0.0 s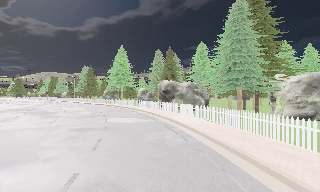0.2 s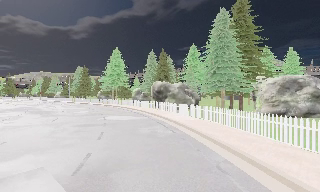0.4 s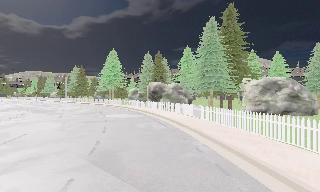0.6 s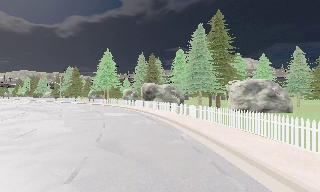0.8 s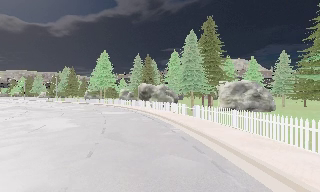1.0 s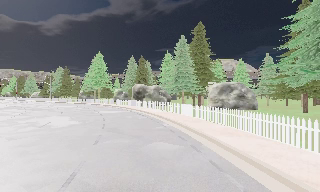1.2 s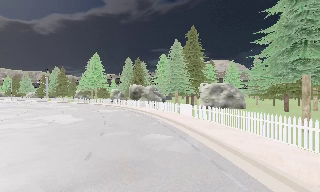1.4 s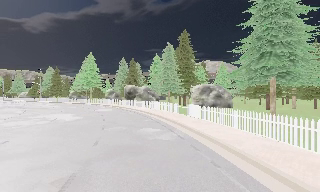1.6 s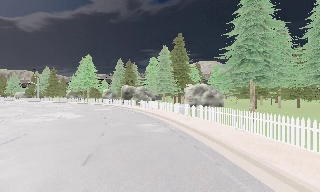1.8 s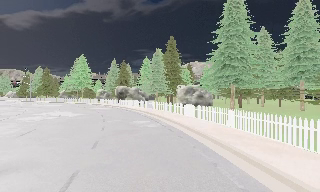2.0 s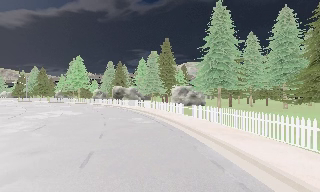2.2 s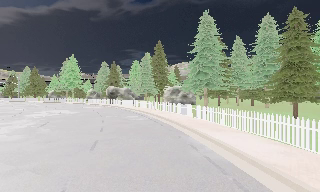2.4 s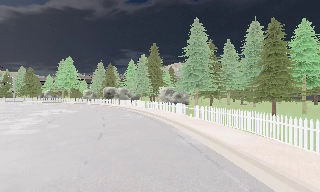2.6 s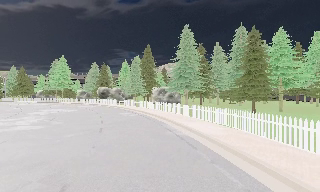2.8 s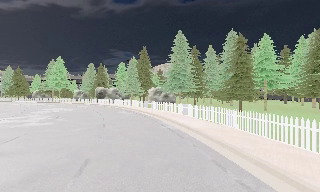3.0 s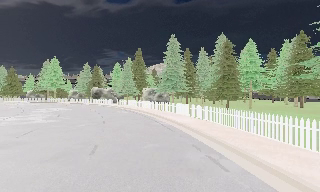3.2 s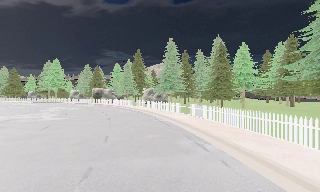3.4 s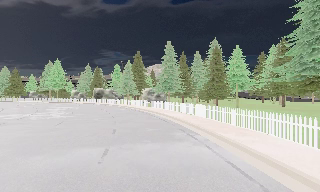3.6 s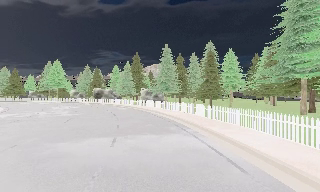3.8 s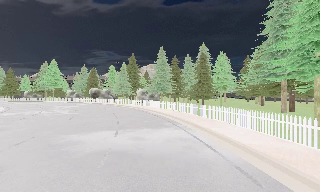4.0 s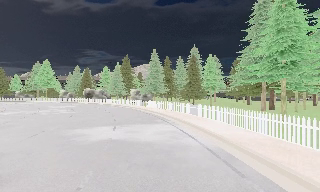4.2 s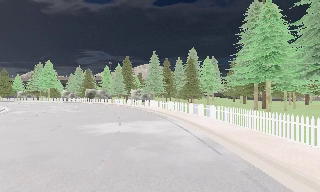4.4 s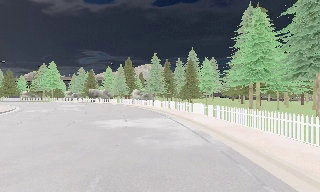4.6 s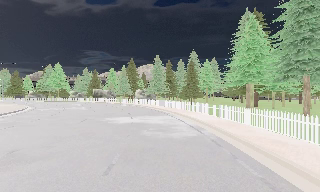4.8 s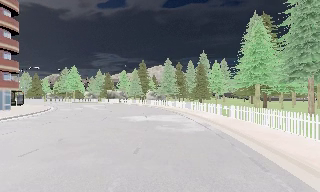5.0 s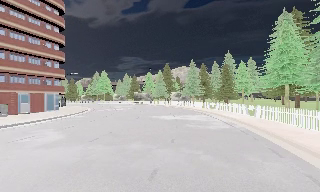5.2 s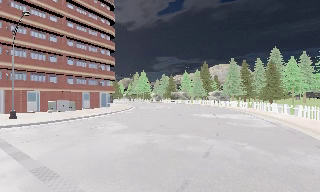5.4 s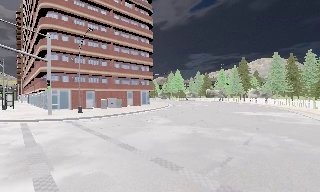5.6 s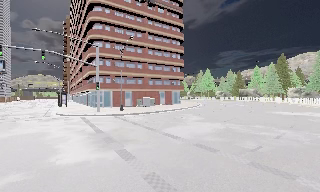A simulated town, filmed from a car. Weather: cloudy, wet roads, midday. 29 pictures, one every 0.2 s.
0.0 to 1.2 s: The camera pans to its right, which is clockwise from overhead, by about 10 degrees. It travels backward, about 8 m, so what stands in front gets smaller.
1.2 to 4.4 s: The camera pans to its right, which is clockwise from overhead, by about 20 degrees. It travels backward, about 20 m, so what stands in front gets smaller.
4.4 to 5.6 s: The scene slides to the right, as the camera pans about 45 degrees to its left. It travels backward, about 9 m.
The film runs backward here.
